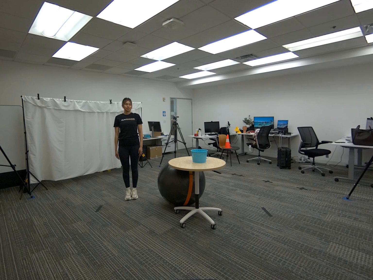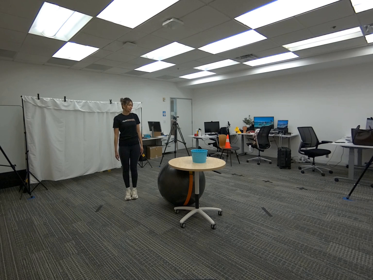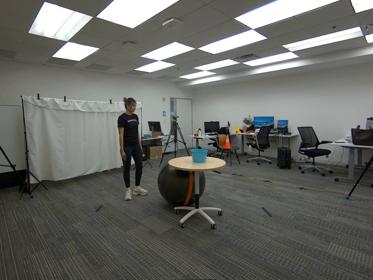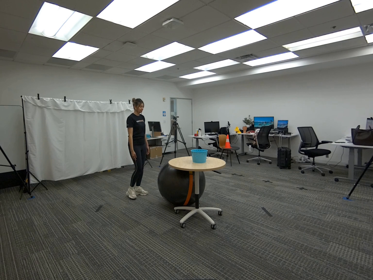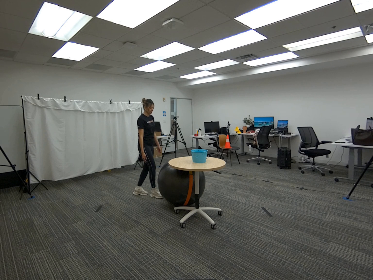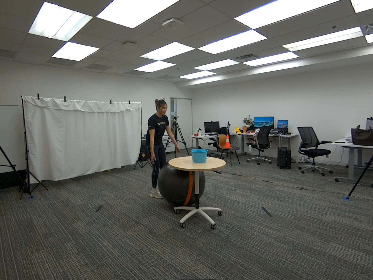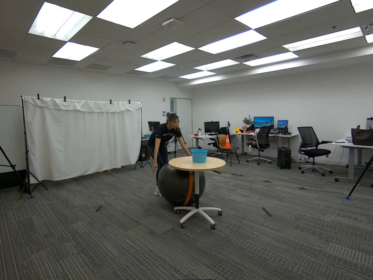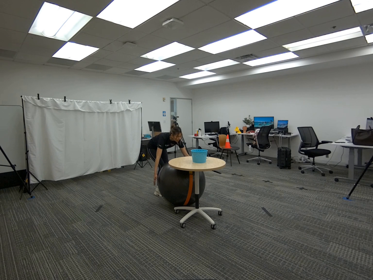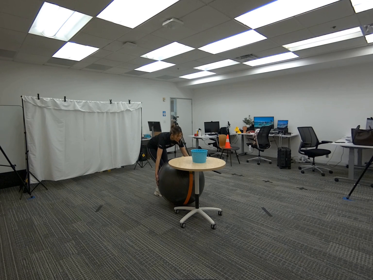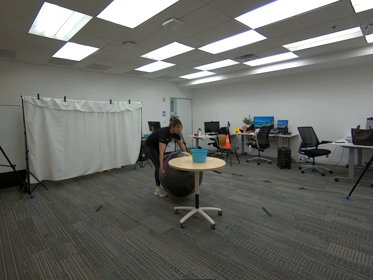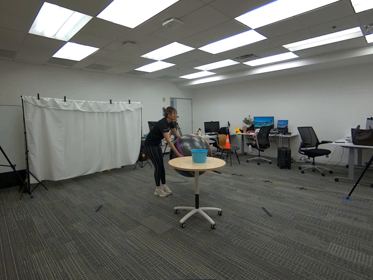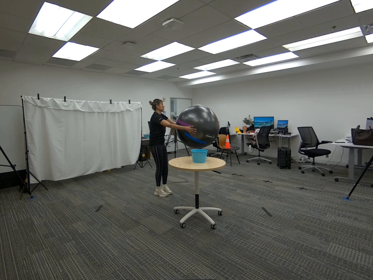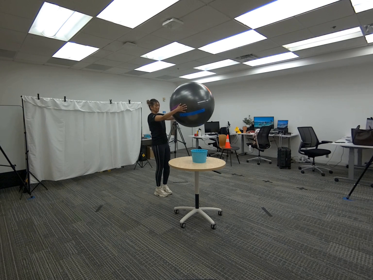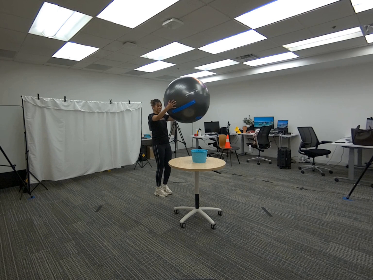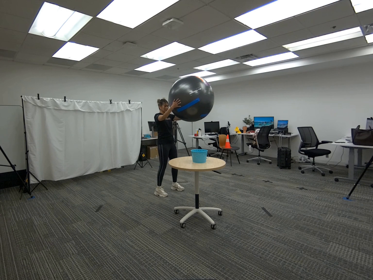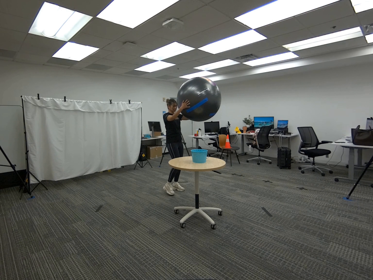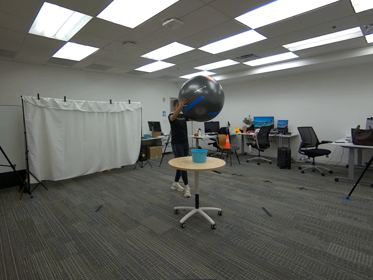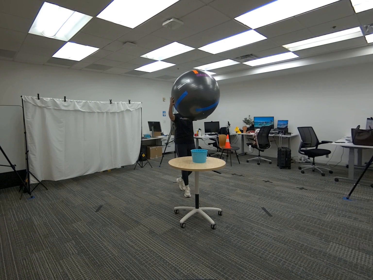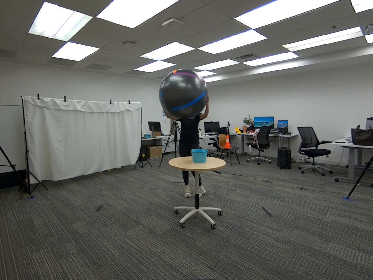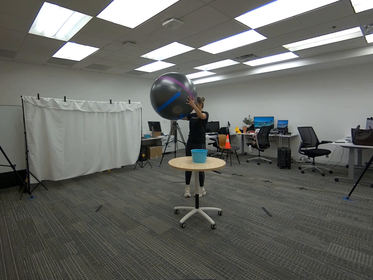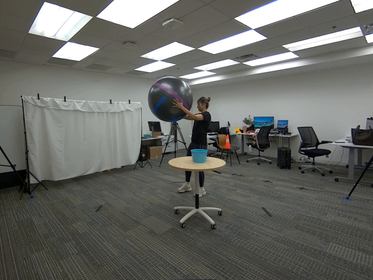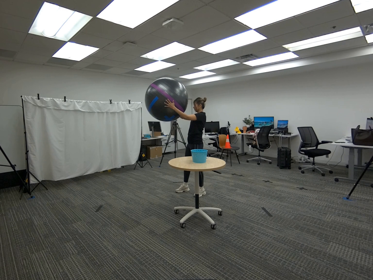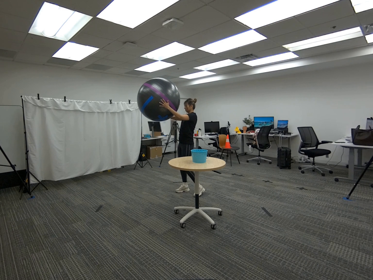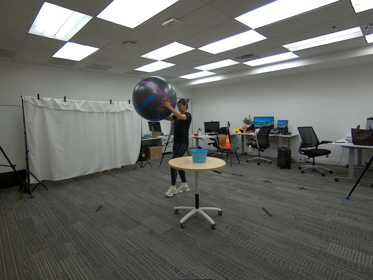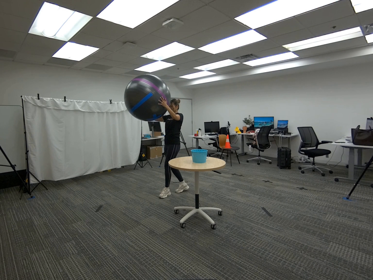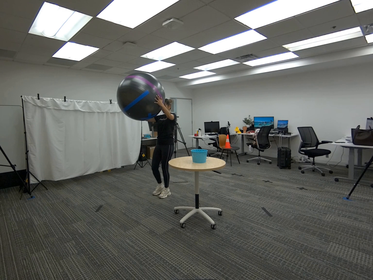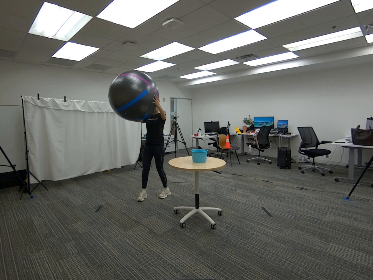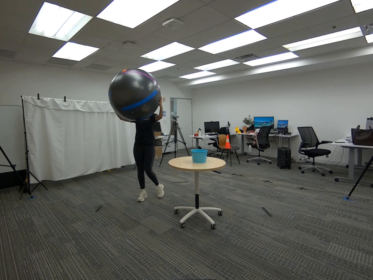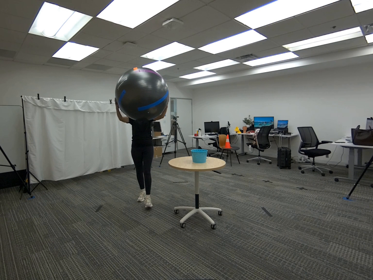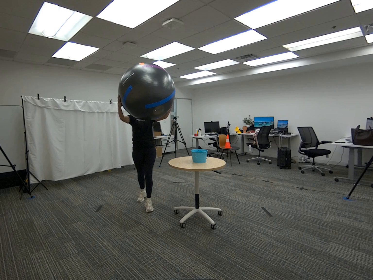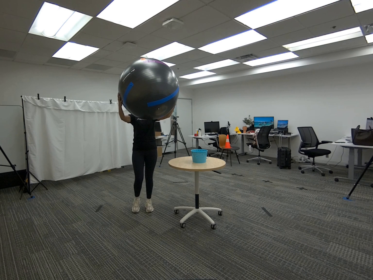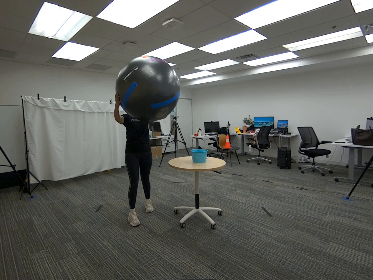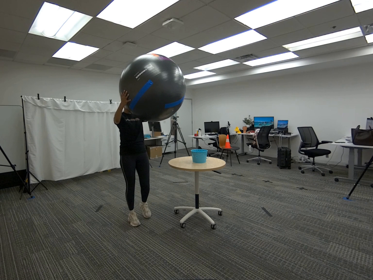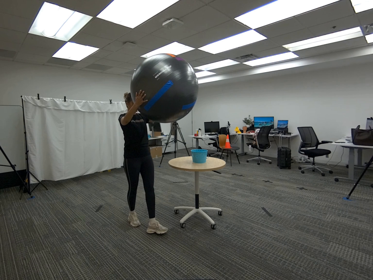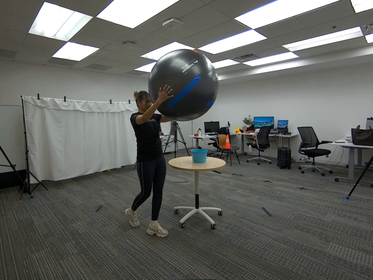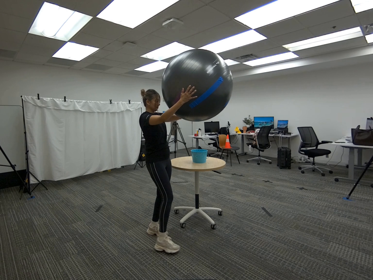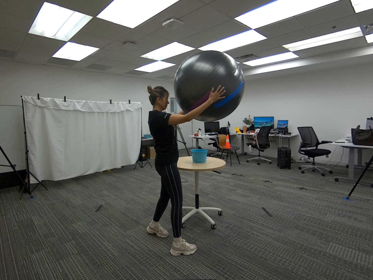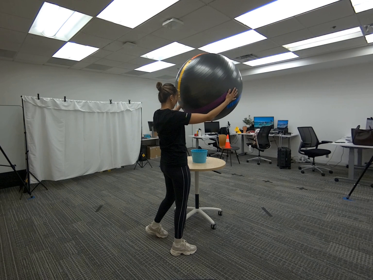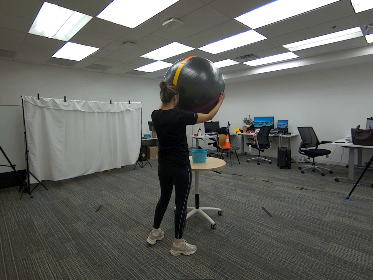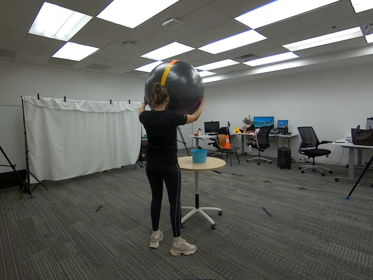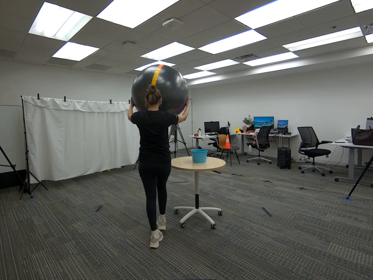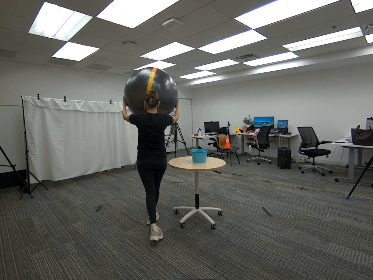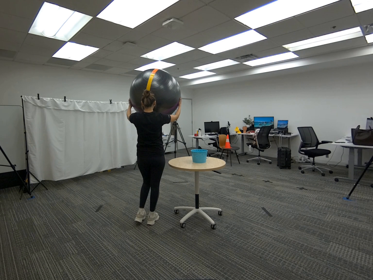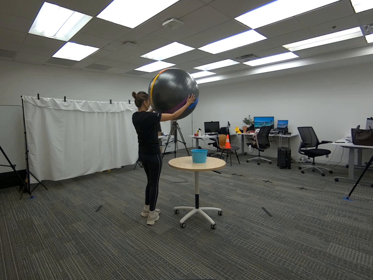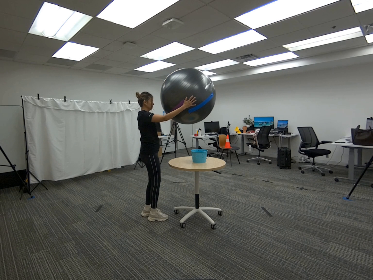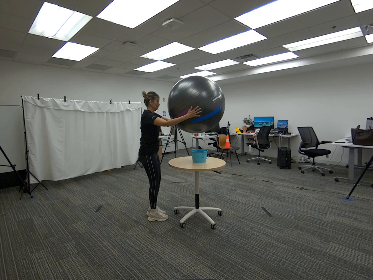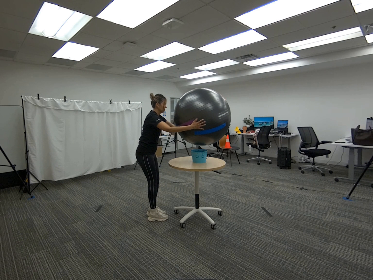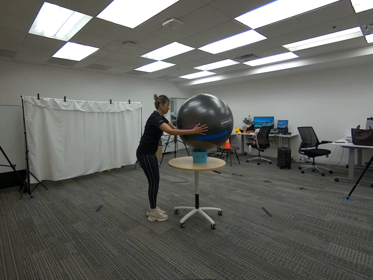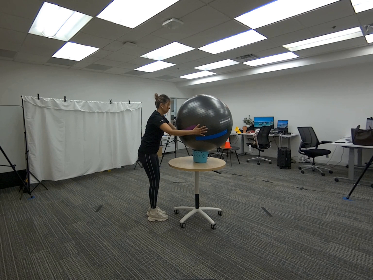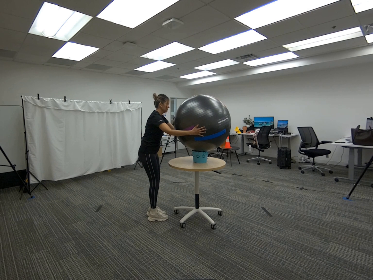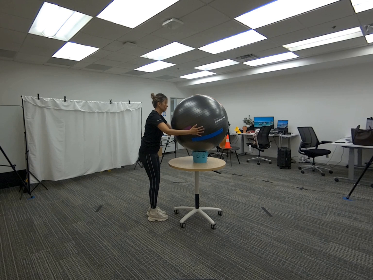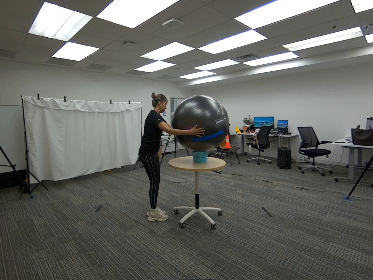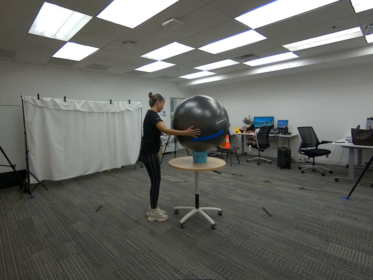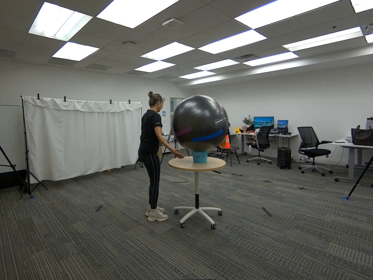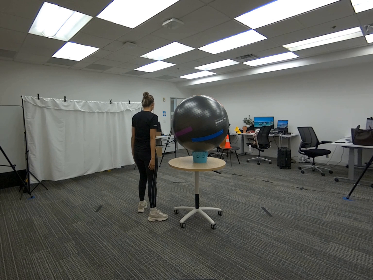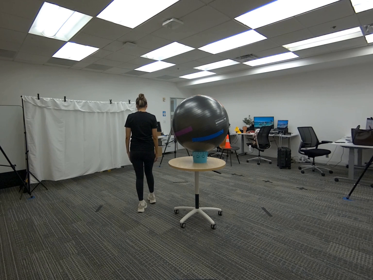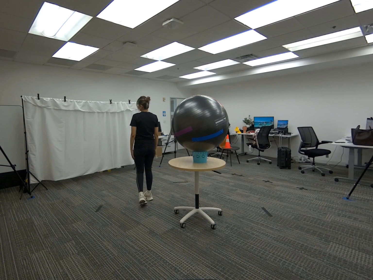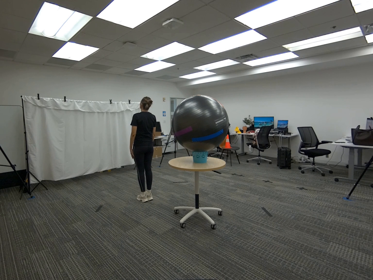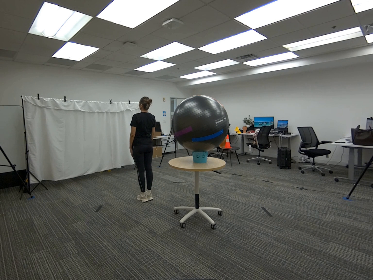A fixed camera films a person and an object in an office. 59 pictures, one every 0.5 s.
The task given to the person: Walk over to the yoga ball on the floor and place on the round table on top of the blue basket.
